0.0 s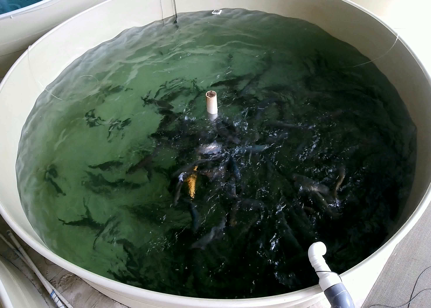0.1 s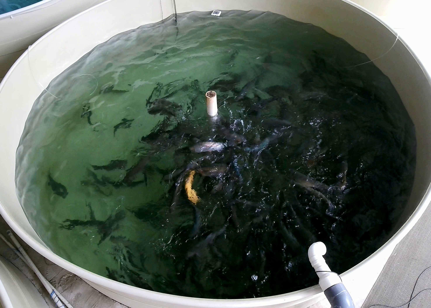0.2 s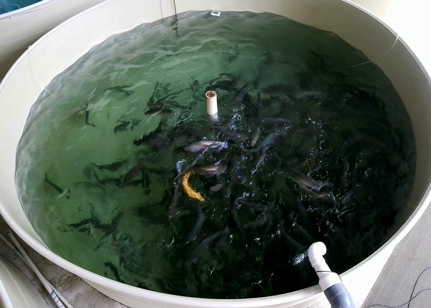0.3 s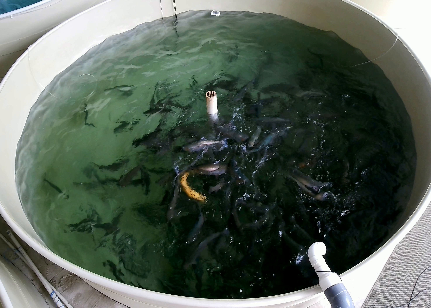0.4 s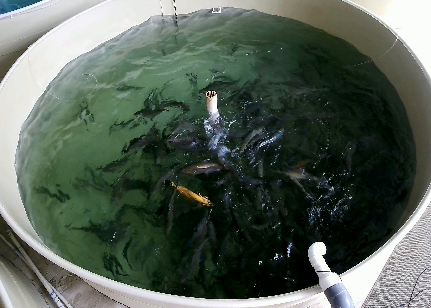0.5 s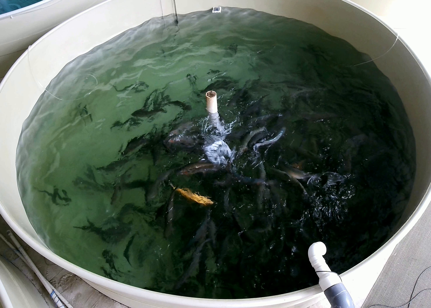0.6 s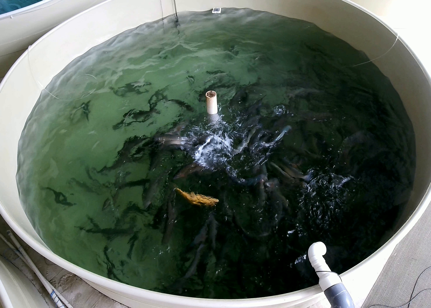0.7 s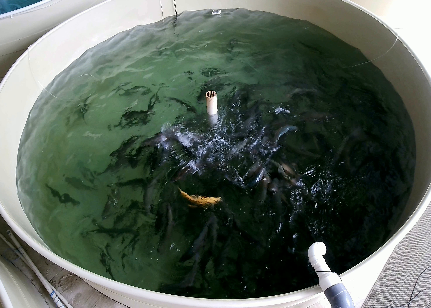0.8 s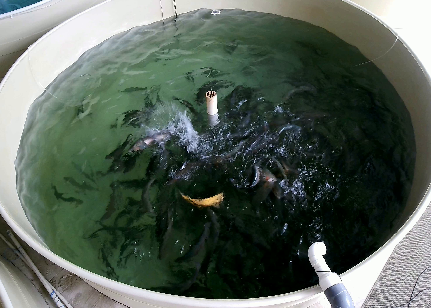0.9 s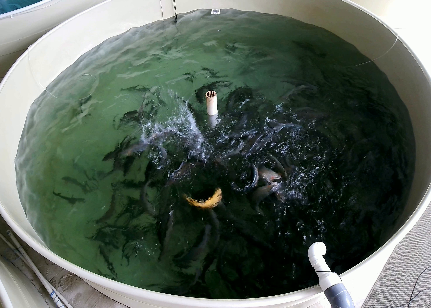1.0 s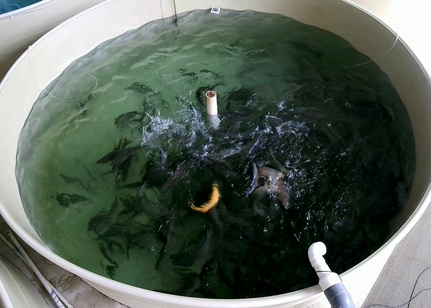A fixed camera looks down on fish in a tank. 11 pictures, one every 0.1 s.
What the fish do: Strong feeding.
